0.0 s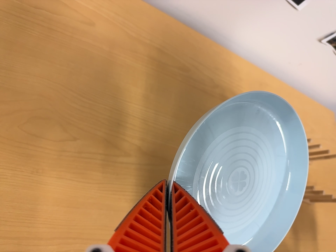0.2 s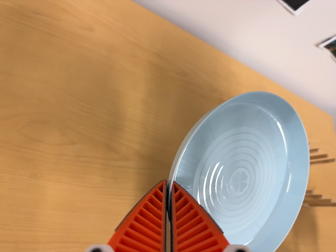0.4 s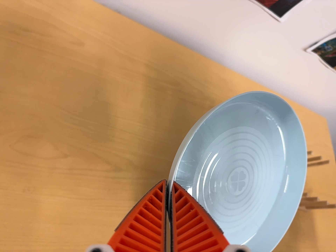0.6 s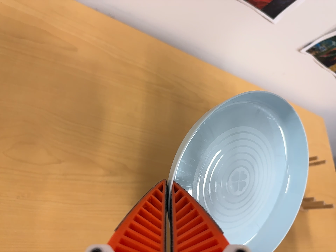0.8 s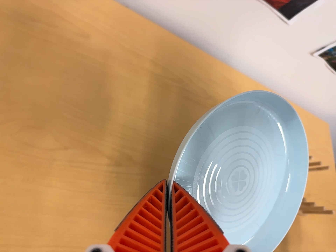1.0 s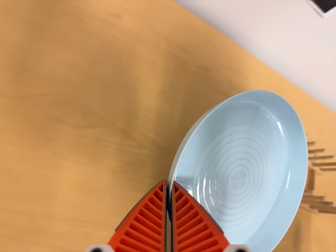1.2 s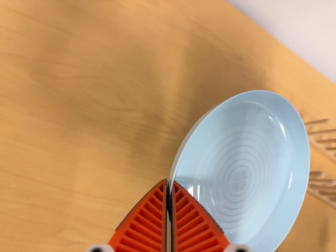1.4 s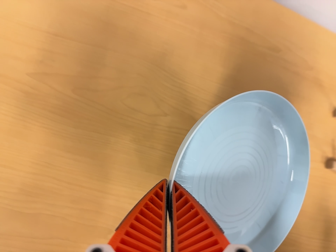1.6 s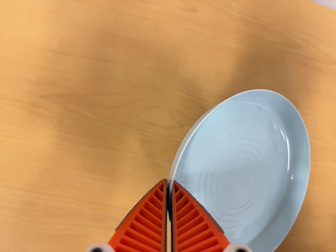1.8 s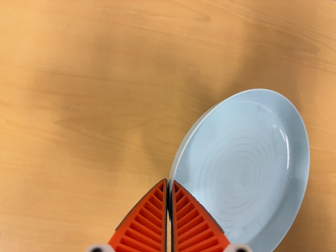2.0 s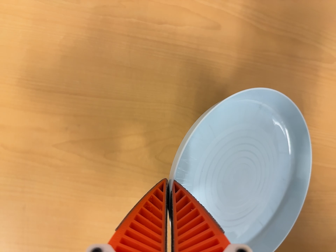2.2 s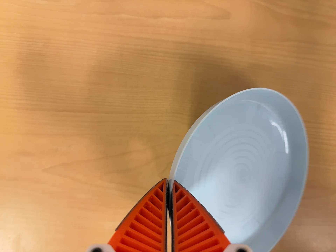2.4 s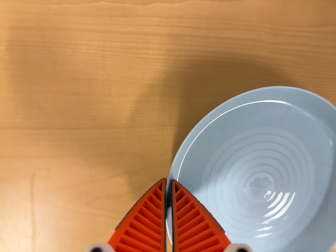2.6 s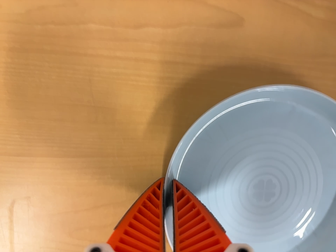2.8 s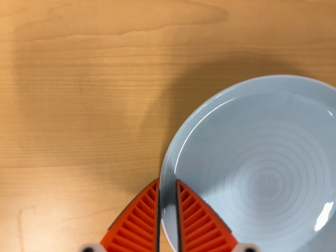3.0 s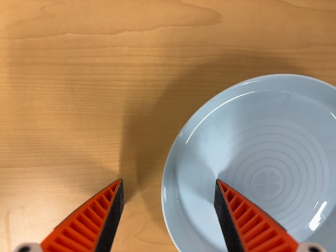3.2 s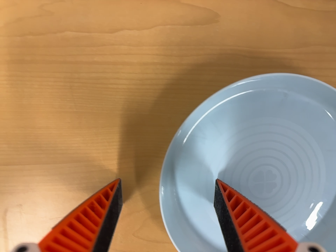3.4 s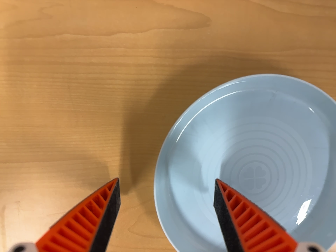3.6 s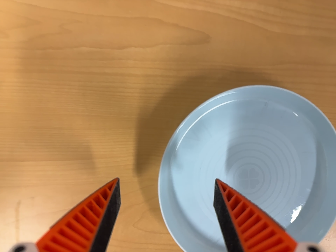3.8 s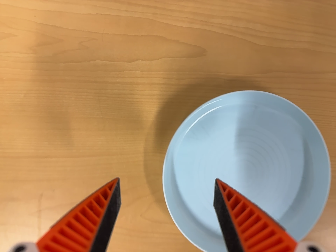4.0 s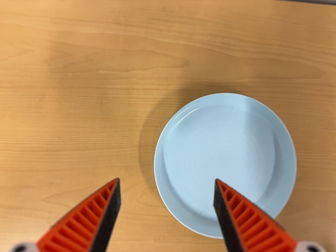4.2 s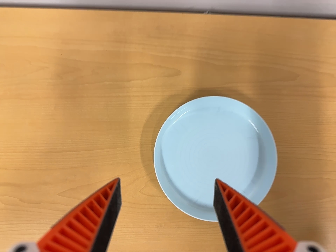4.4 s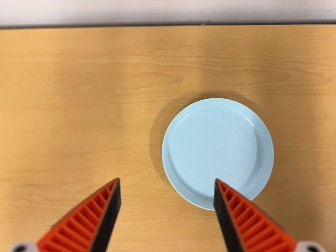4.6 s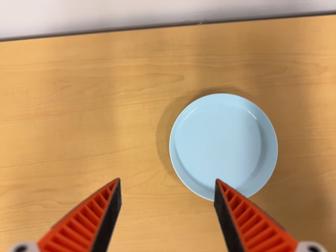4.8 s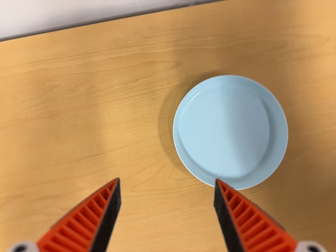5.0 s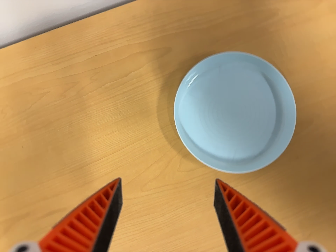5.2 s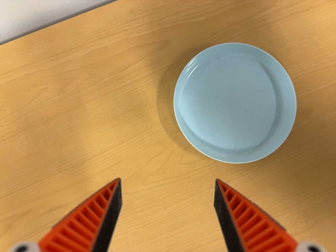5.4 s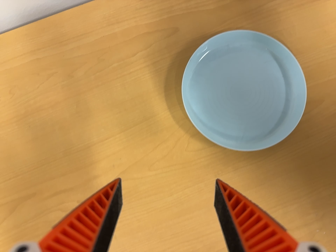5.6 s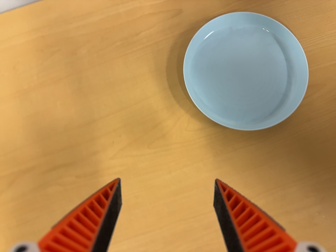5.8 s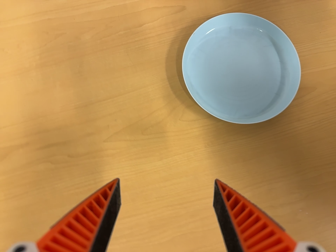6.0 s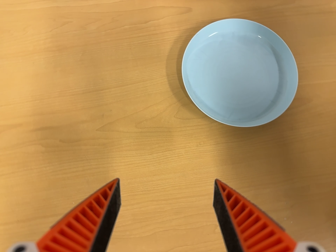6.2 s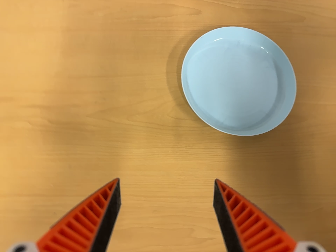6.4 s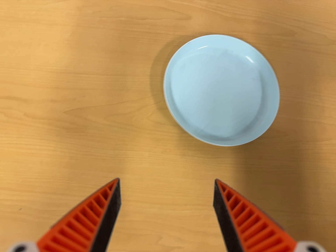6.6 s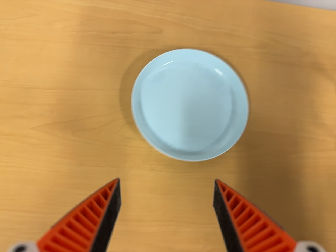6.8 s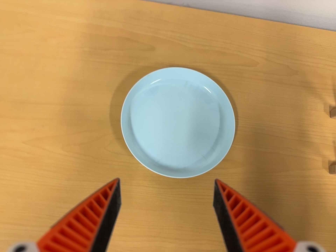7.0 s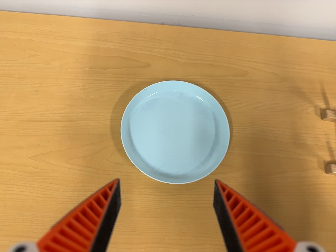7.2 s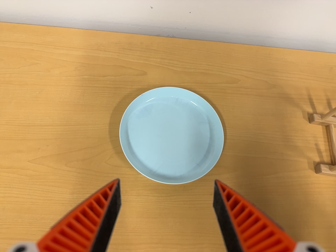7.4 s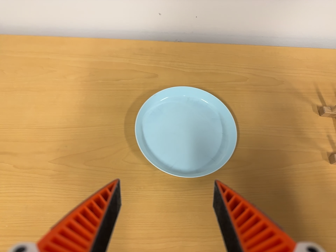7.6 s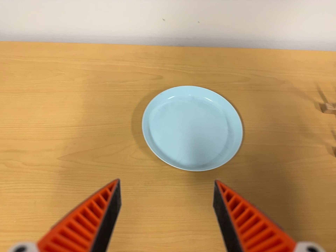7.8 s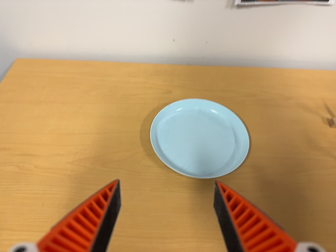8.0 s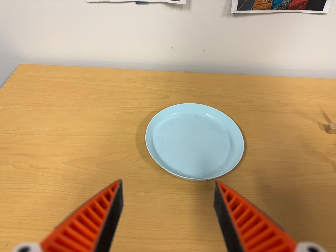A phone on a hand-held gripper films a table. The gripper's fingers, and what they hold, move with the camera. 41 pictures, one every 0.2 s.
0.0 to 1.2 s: The camera shifts only a little, or ends up much as it began.
1.2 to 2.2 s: The camera pans to its left by about 20 degrees. It travels toward the top of its view and forward, about 22 cm. Its aim tips toward the bottom of its view by about 15 degrees. It rolls about its line of sight by about 10 degrees, and the scene rotates counterclockwise.
2.2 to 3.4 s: The camera travels toward the top of its view, forward and to its right, about 10 cm.
3.4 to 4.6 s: The camera travels backward, about 24 cm, so what stands in front gets smaller. Its aim tips toward the top of its view by about 15 degrees.
4.6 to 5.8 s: The camera travels toward the bottom of its view, about 14 cm, so close, fixed things drift upward. It rolls about its line of sight by about 10 degrees, and the scene rotates counterclockwise.
5.8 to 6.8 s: The camera travels to its right, about 12 cm, so close, fixed things drift to the left. It rolls about its line of sight by about 20 degrees, and the scene rotates clockwise.
6.8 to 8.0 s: The camera travels toward the bottom of its view and backward, about 18 cm. Its aim tips toward the top of its view by about 25 degrees.
The film runs backward here.
